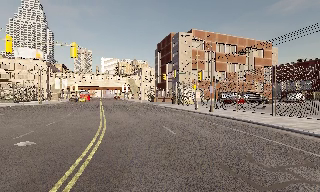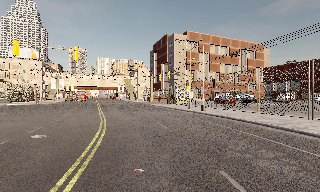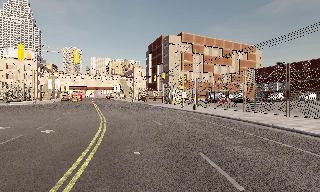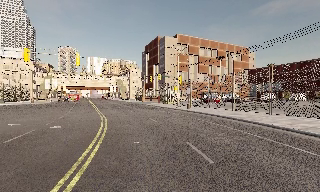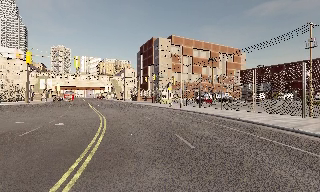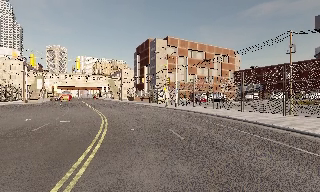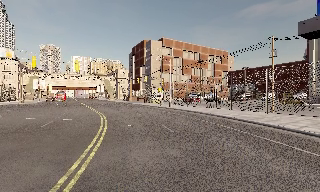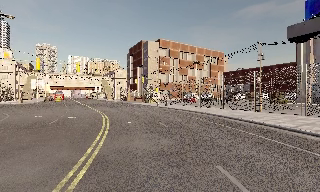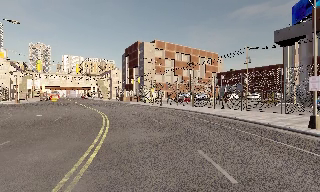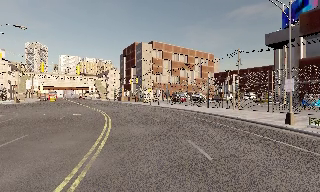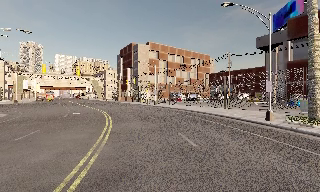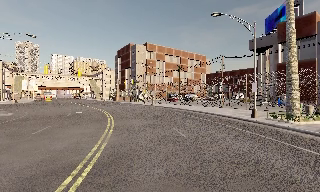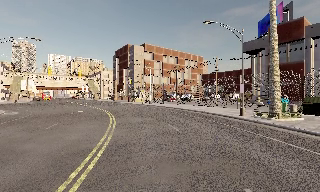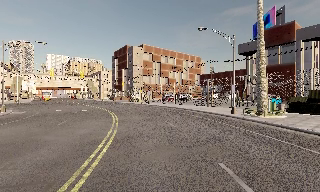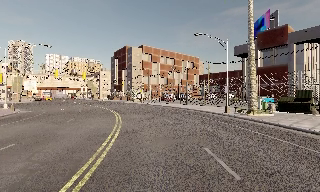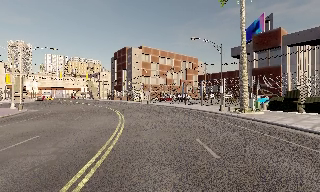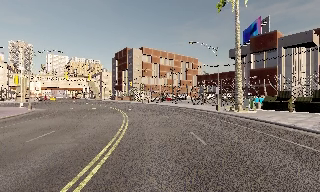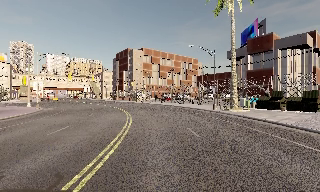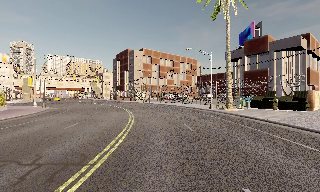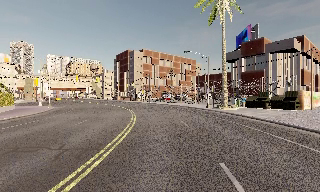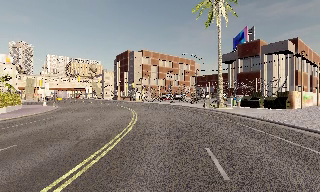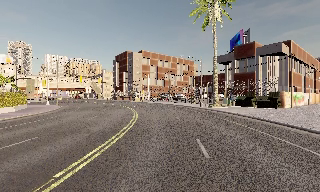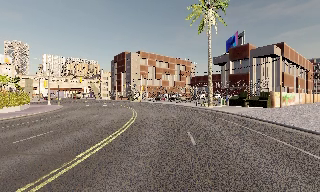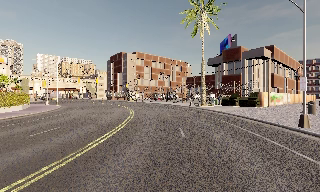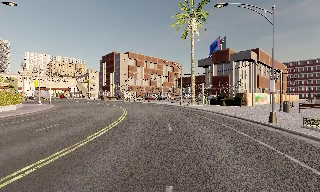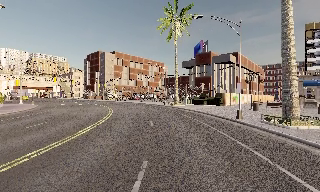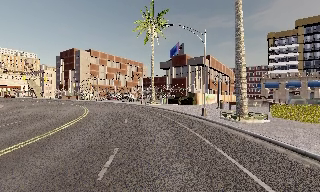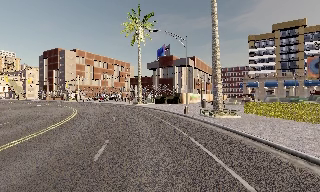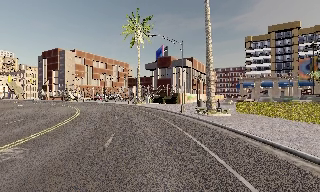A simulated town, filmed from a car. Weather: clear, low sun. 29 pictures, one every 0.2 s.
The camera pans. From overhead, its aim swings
clockwise.
The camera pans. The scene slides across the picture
to the left.
0.0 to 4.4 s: The scene slides to the left, as the camera pans about 20 degrees to its right. It travels backward, about 25 m, so what stands in front gets smaller.
4.4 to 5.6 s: The scene slides to the left, as the camera pans about 20 degrees to its right. It travels backward, about 7 m, so what stands in front gets smaller.
The film runs backward here.
